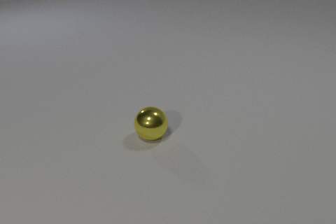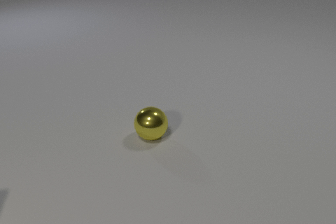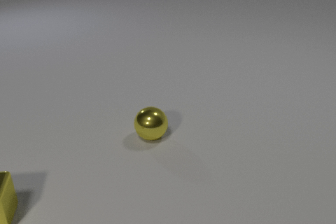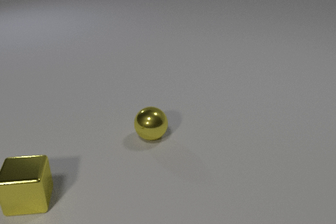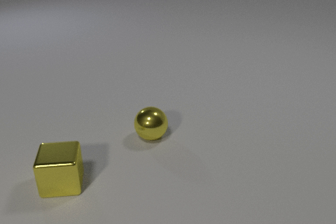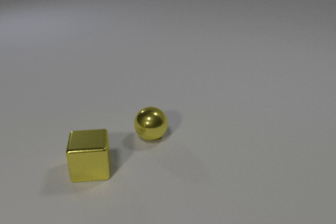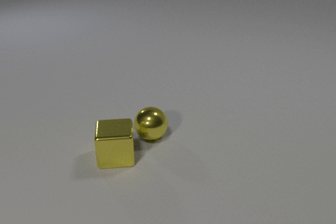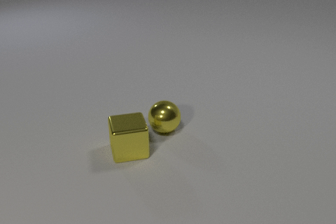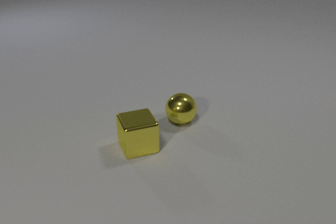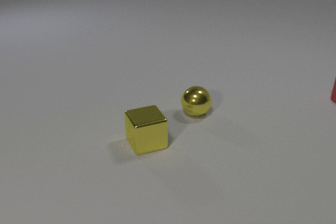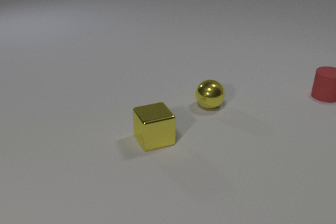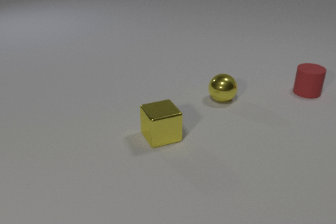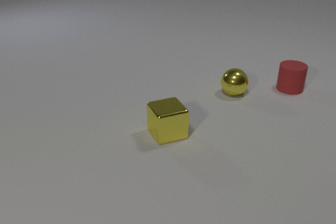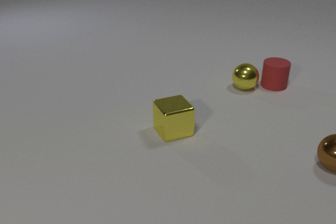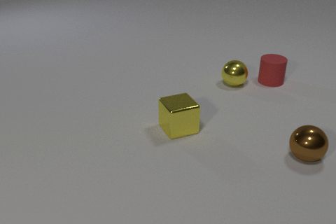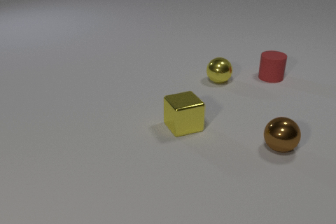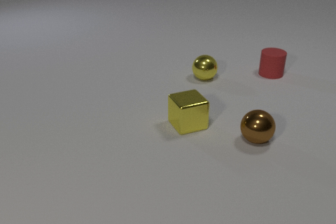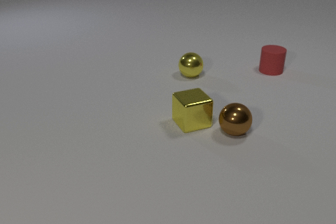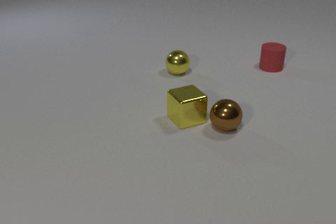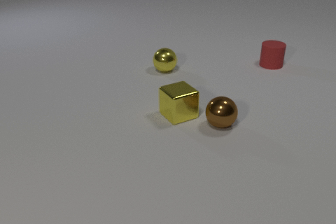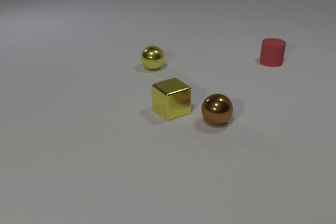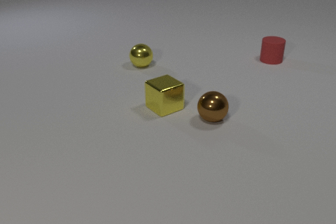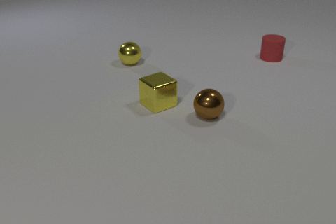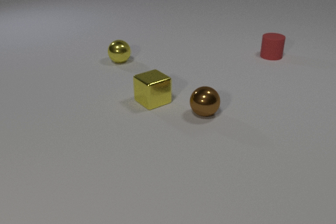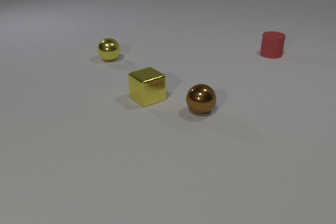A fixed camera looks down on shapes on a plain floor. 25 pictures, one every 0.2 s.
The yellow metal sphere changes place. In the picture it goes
away from the camera.
0.0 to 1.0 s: The yellow metal cube comes in at the left edge, slides to the right and away from the camera.
1.0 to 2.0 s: The yellow metal cube slides to the right and away from the camera. The yellow metal sphere rolls away from the camera and to the right. The red rubber cylinder comes in at the right edge, slides to the left. The yellow metal cube and the yellow metal sphere collide.
2.0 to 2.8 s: The yellow metal cube slides to the right and away from the camera. The yellow metal sphere rolls away from the camera and to the right. The brown metal sphere comes in at the right edge, rolls to the left. The red rubber cylinder slides to the left. The yellow metal sphere and the red rubber cylinder collide.
2.8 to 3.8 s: The yellow metal cube slides away from the camera. The yellow metal sphere rolls to the left. The brown metal sphere rolls to the left and away from the camera. The red rubber cylinder slides away from the camera. The yellow metal cube and the brown metal sphere collide.
3.8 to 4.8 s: The yellow metal cube slides away from the camera and to the left. The yellow metal sphere rolls to the left and away from the camera. The brown metal sphere rolls away from the camera and to the left. The red rubber cylinder slides away from the camera.
What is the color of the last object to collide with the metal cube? brown.
What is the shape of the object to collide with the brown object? cube.
What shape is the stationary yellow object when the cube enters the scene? sphere.
